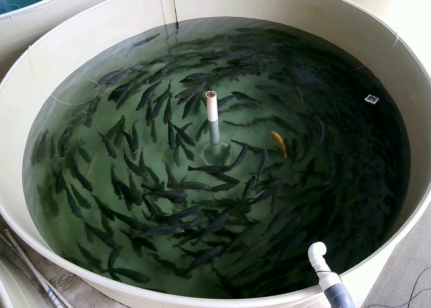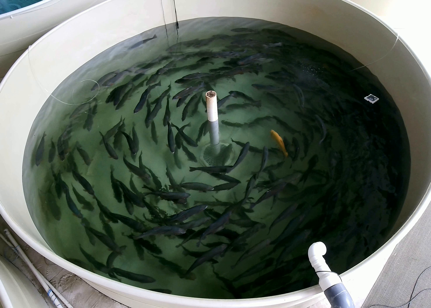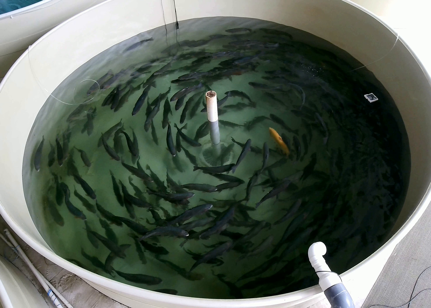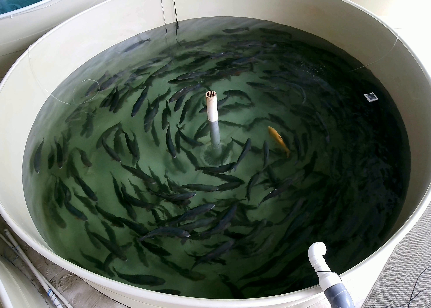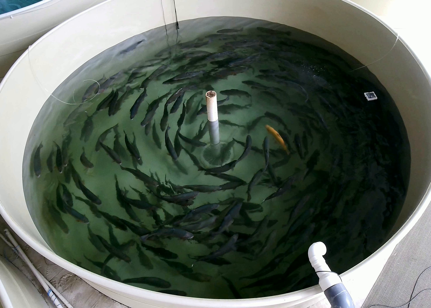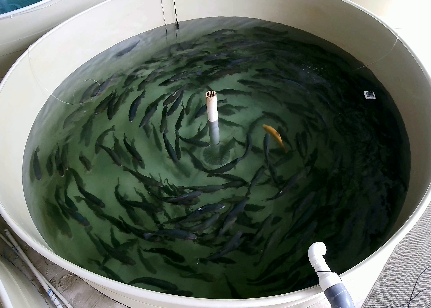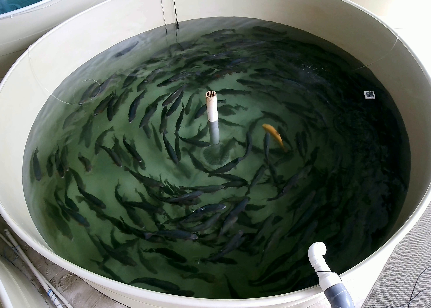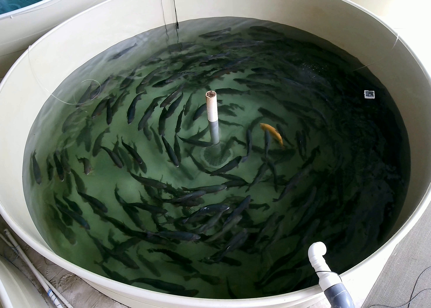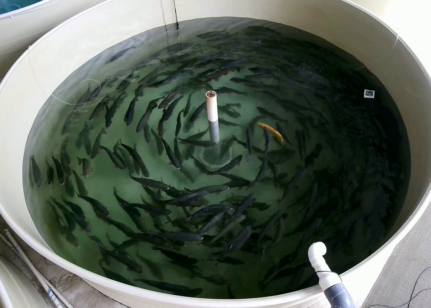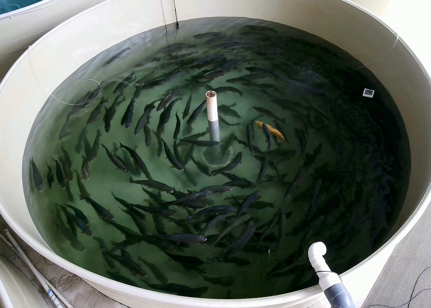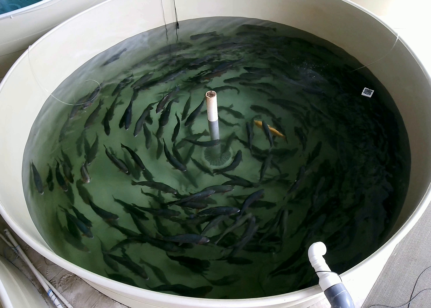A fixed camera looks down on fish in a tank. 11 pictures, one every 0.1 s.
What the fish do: Normal cruising.
